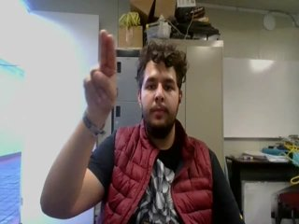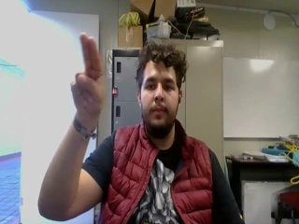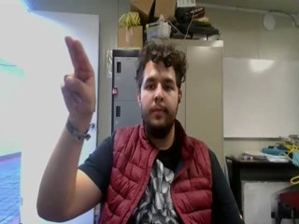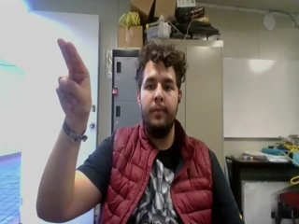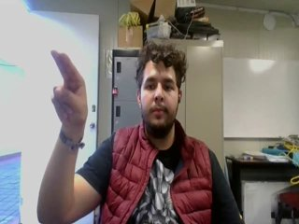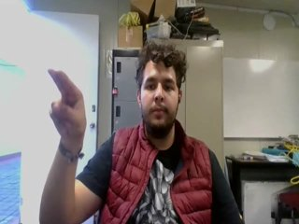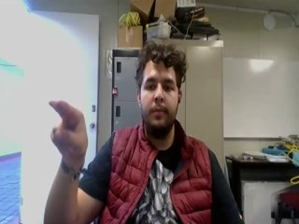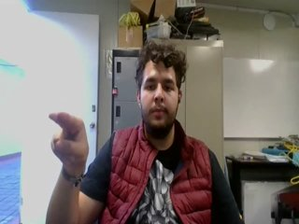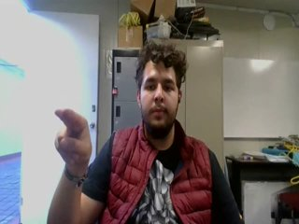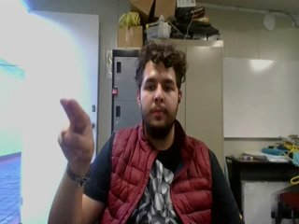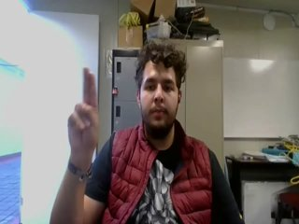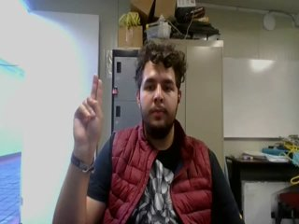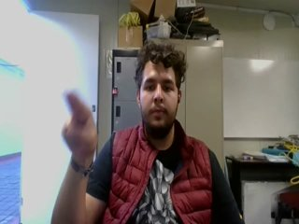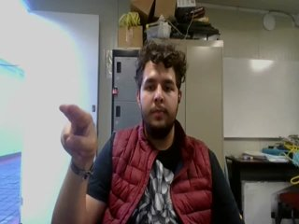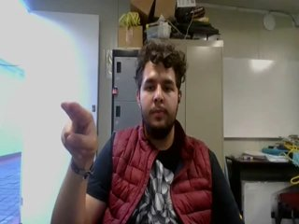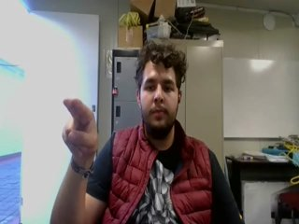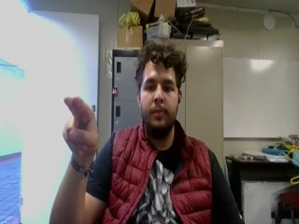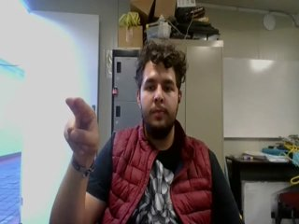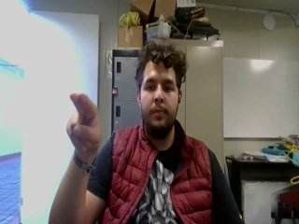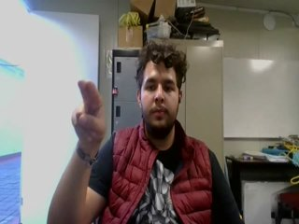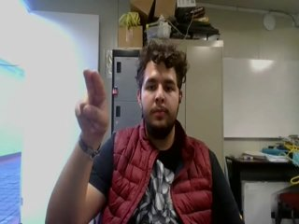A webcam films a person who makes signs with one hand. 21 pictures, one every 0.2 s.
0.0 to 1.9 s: Pointing with two fingers.
2.0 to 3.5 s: Click with two fingers.
3.6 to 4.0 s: Pointing with two fingers.
